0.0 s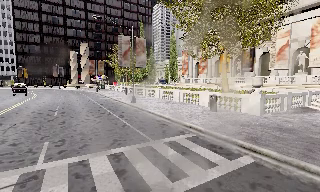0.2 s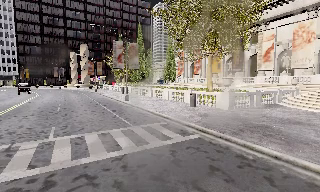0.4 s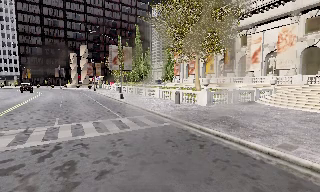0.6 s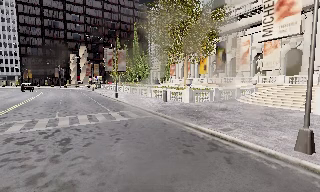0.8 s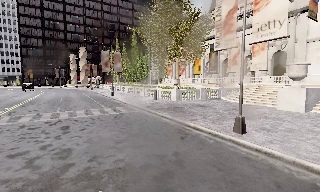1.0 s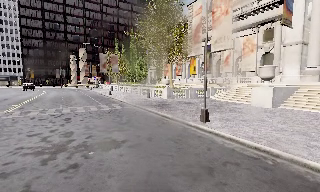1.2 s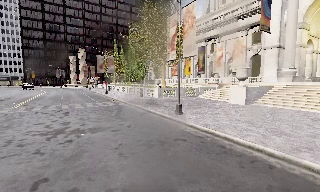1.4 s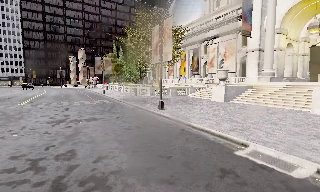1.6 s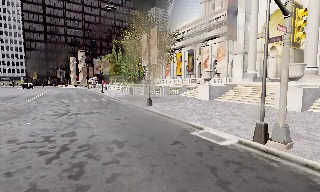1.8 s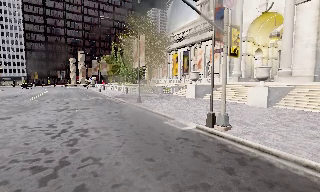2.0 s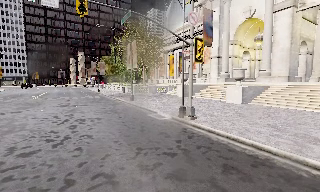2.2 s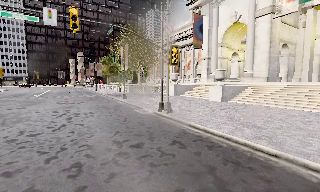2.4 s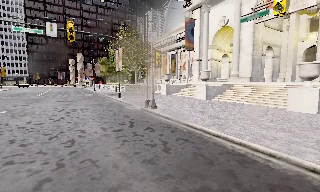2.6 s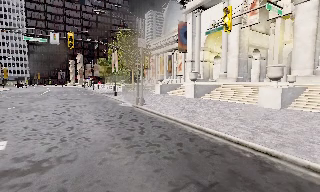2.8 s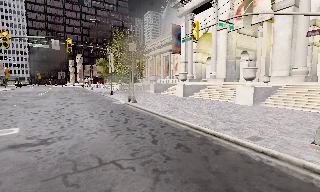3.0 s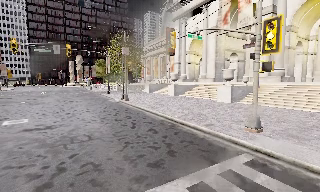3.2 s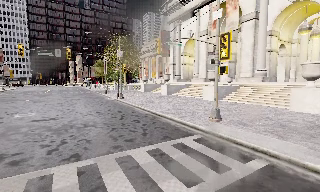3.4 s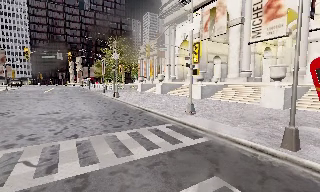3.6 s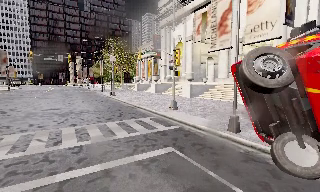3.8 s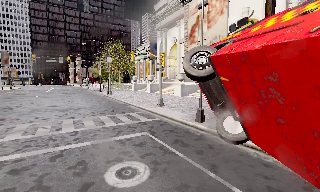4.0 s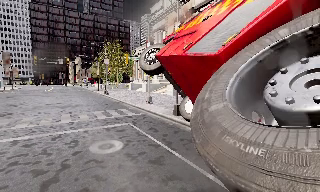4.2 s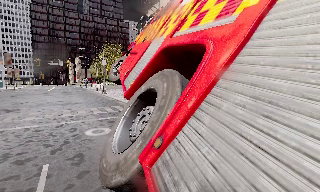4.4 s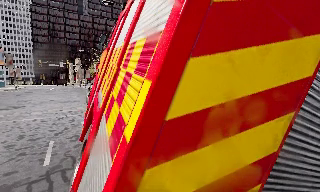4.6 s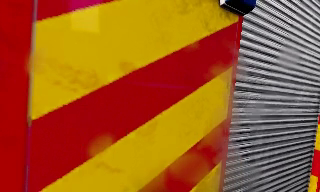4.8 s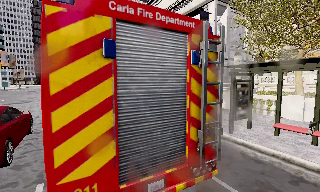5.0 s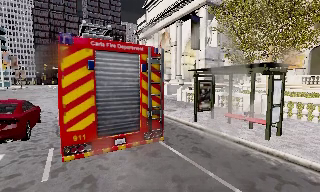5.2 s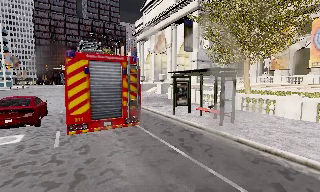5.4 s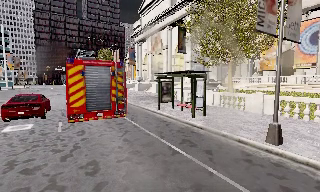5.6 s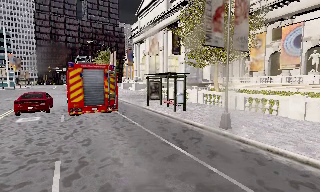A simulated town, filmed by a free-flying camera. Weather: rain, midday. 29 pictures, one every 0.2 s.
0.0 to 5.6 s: The camera travels backward and to its right, about 60 m, so what stands in front gets smaller.
The film runs backward here.
